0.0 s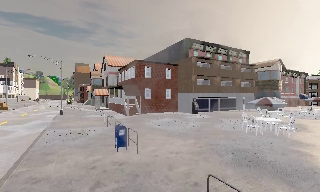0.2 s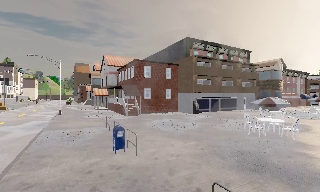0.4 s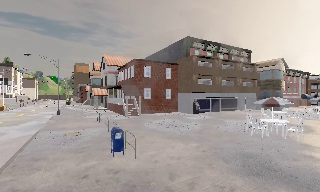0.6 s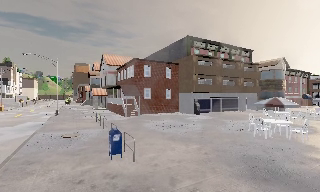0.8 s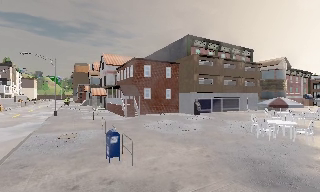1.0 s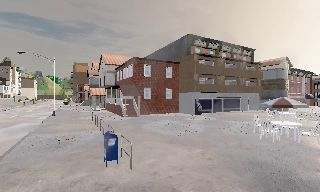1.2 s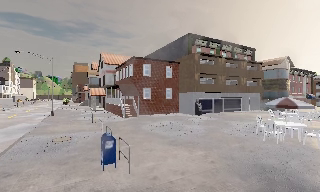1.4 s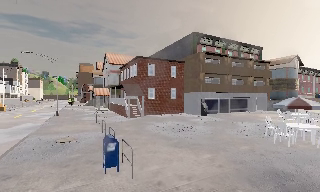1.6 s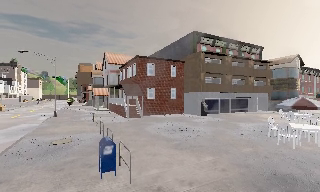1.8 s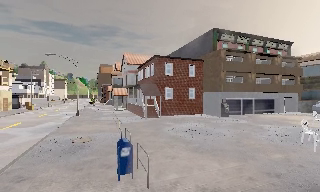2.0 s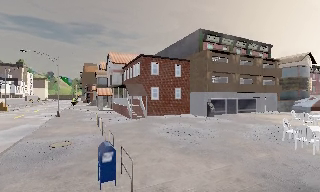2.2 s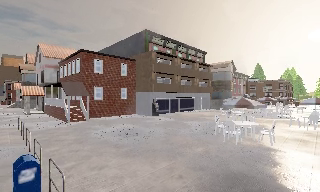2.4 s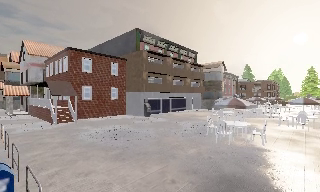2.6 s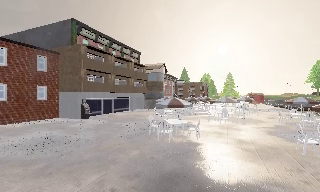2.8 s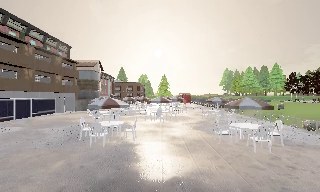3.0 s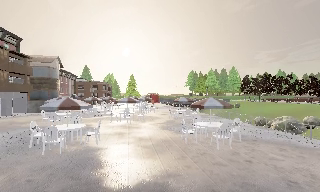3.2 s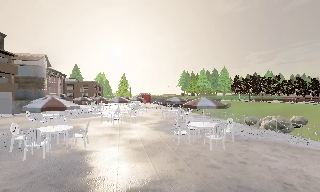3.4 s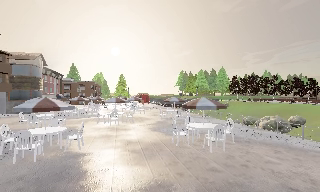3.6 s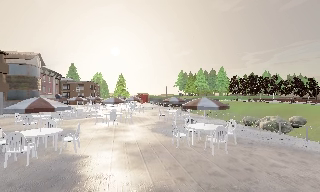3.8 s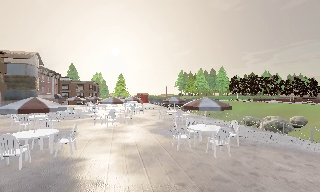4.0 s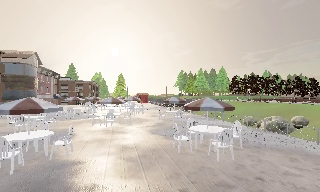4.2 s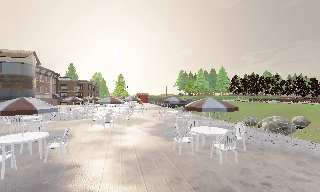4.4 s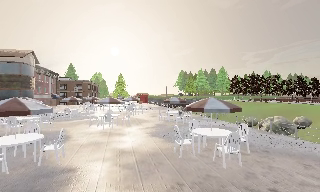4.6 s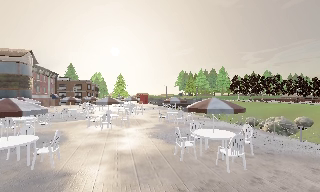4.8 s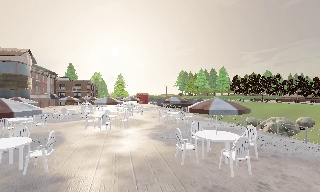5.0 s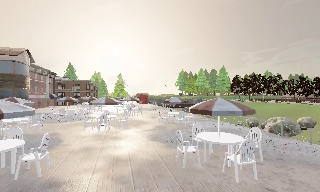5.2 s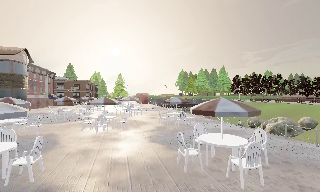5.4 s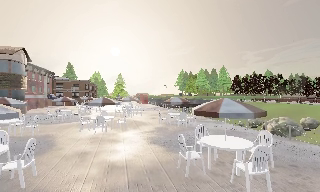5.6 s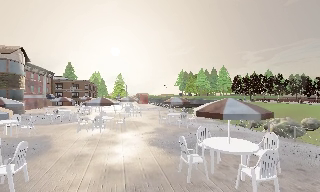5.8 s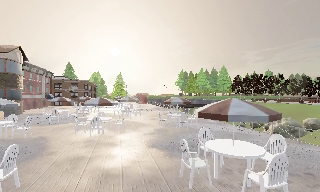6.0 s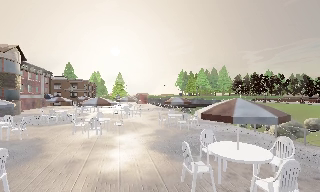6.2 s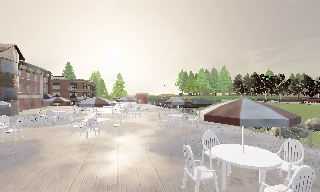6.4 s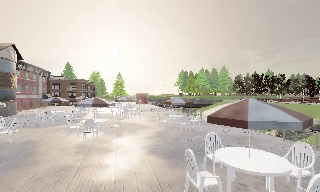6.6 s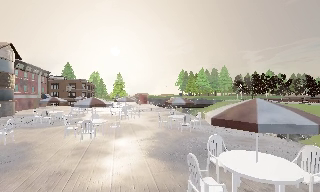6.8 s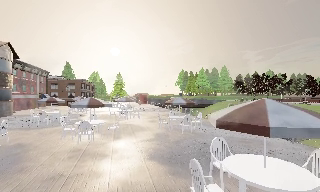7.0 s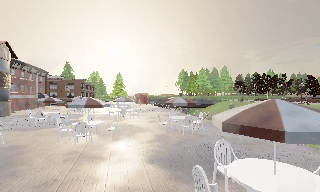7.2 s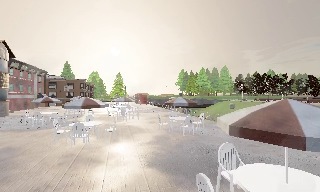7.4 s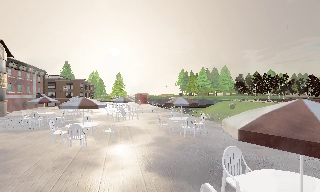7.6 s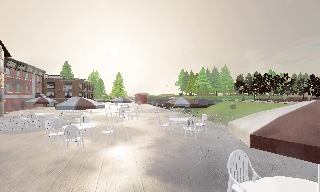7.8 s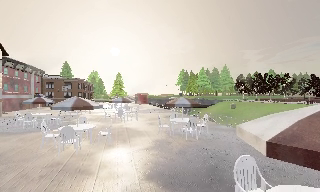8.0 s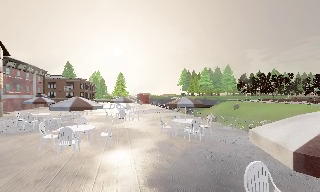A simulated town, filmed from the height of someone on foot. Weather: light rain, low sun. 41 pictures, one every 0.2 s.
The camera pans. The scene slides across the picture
to the left.
The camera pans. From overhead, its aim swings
clockwise.
0.0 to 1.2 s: The camera travels forward, about 2 m, so what stands in front looms larger.
1.2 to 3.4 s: The camera pans to its right, which is clockwise from overhead, by about 75 degrees. It travels forward, about 3.5 m.
3.4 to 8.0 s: The camera travels forward, about 7 m, so what stands in front looms larger.
The film runs forward here.
